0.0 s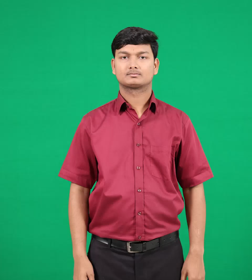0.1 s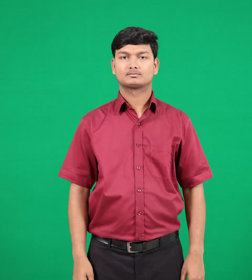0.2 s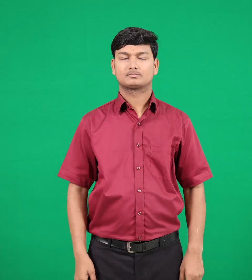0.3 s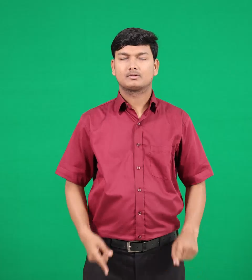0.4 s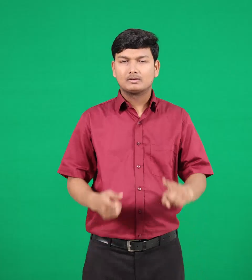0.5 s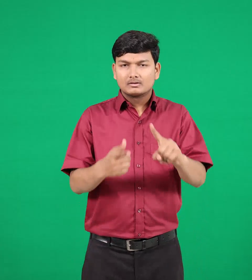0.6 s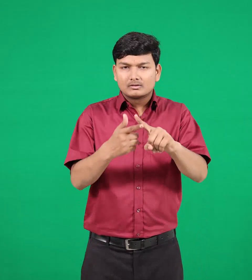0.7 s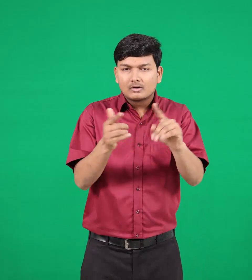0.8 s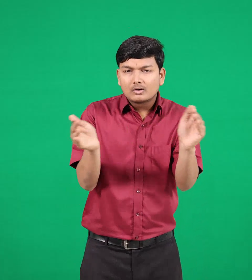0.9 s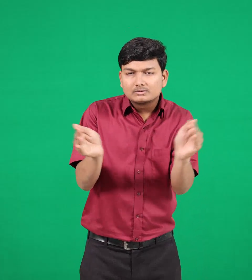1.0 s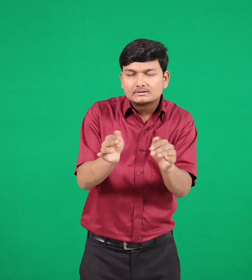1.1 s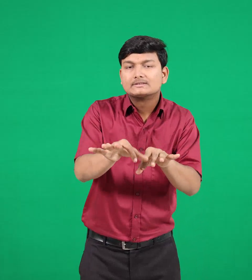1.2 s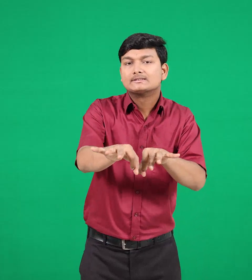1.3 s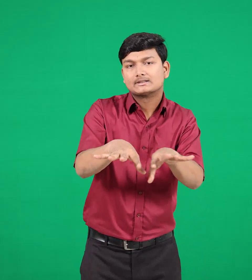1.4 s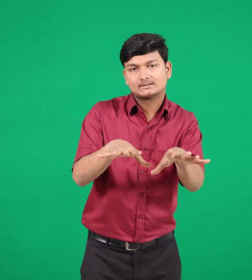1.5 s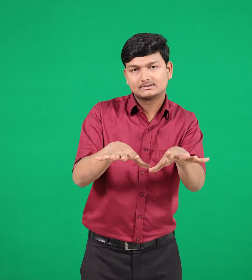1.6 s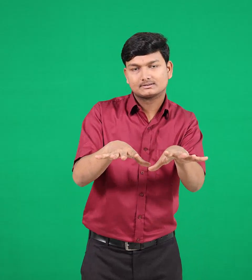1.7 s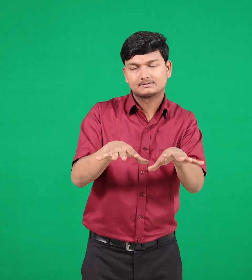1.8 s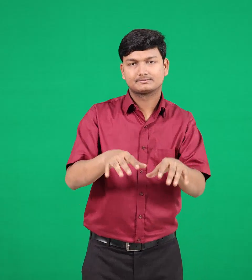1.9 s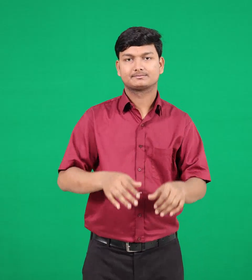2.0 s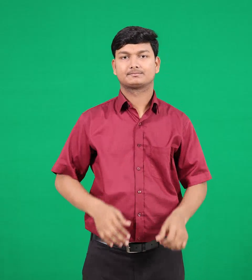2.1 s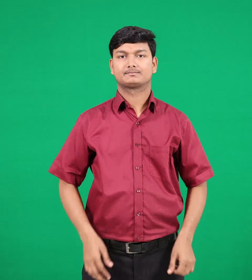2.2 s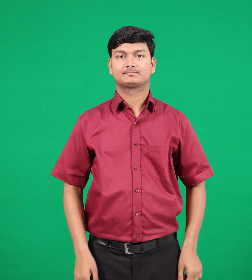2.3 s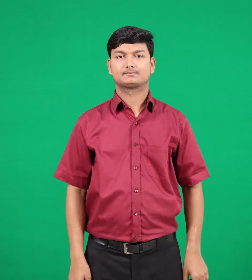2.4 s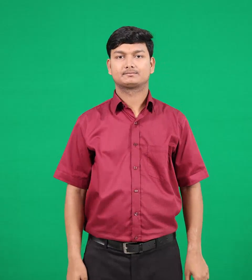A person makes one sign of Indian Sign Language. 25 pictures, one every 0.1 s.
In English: town
